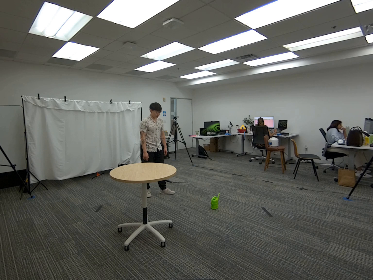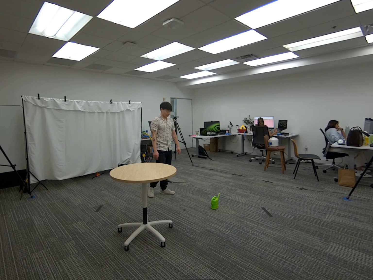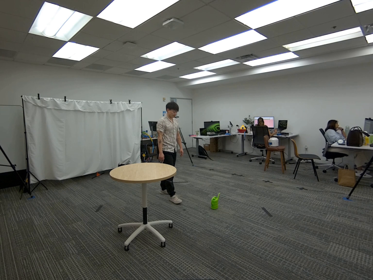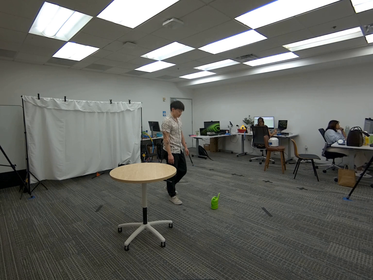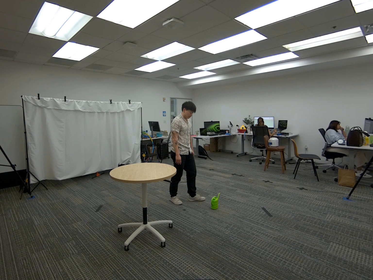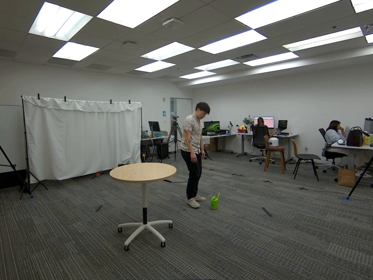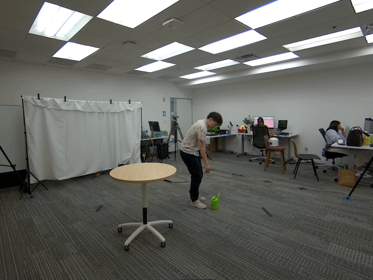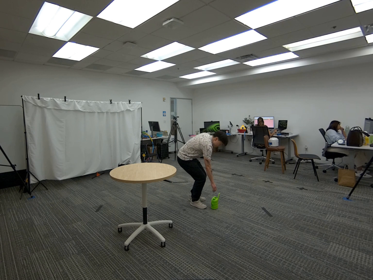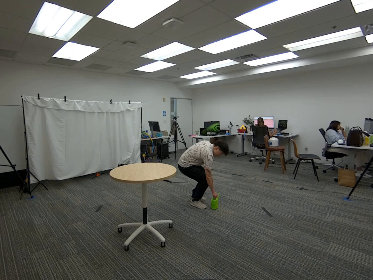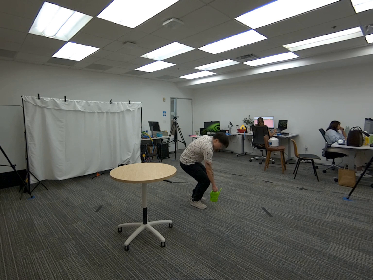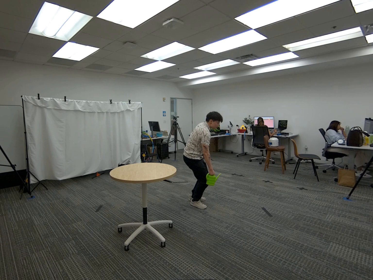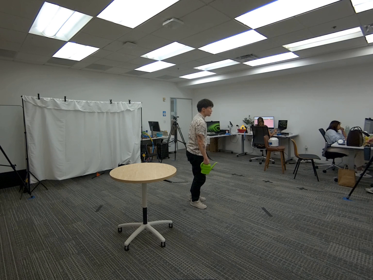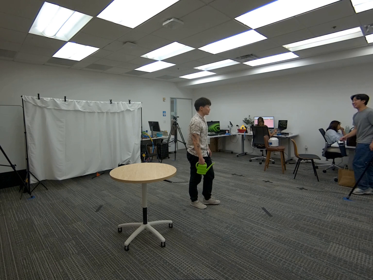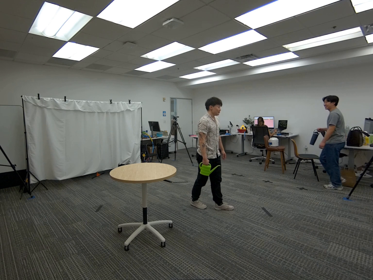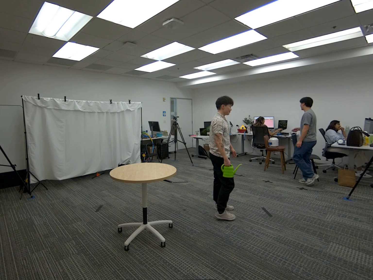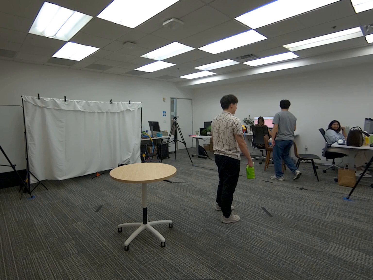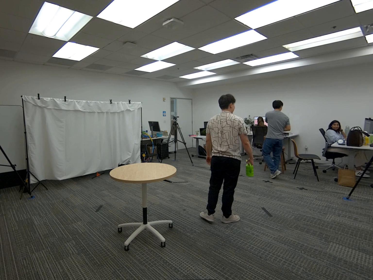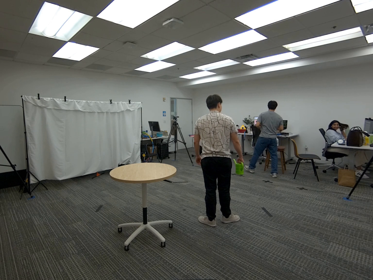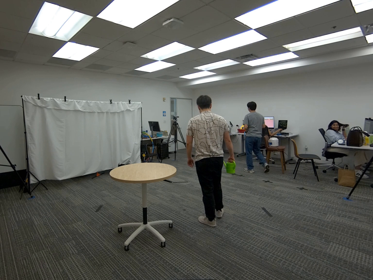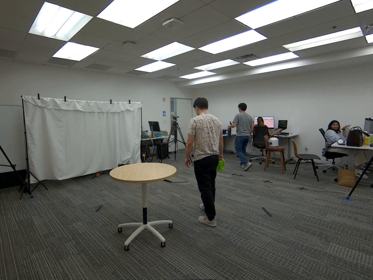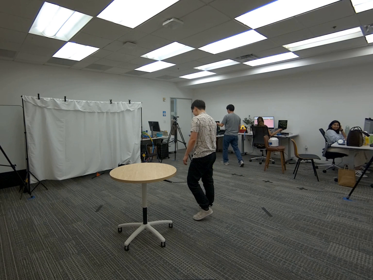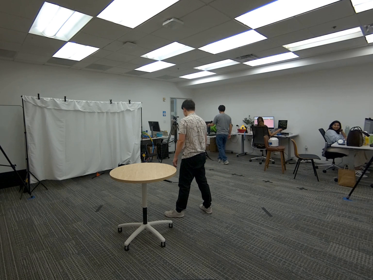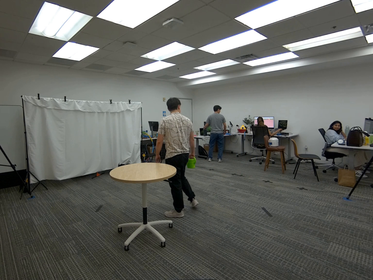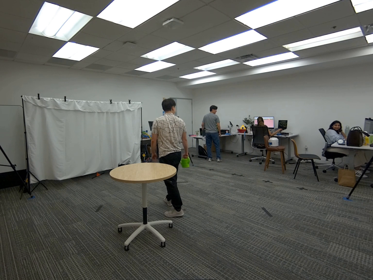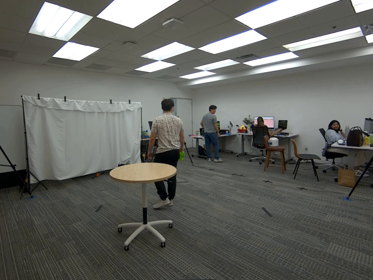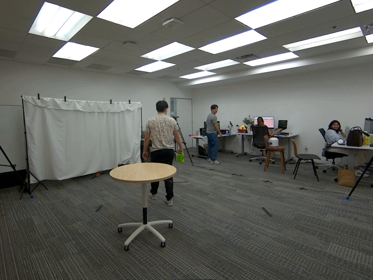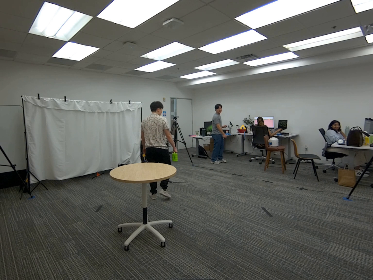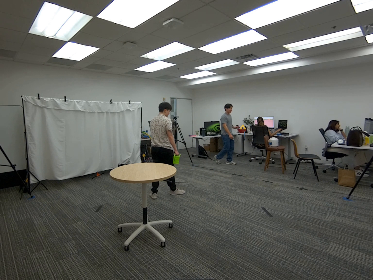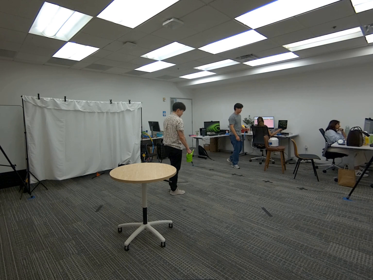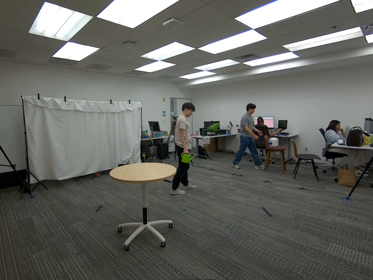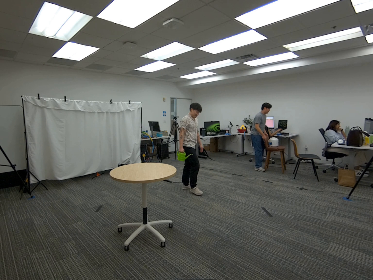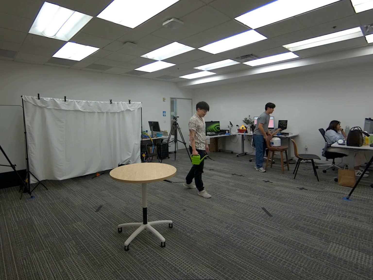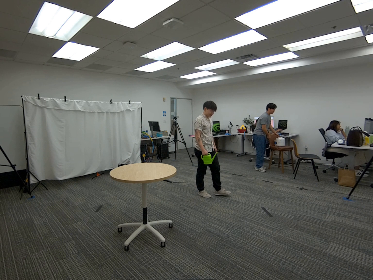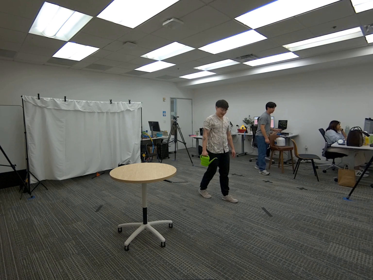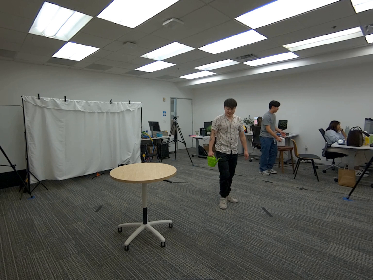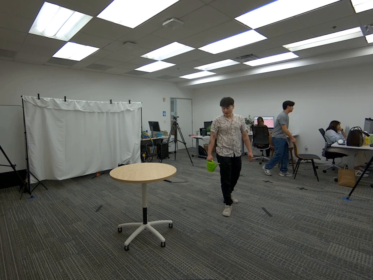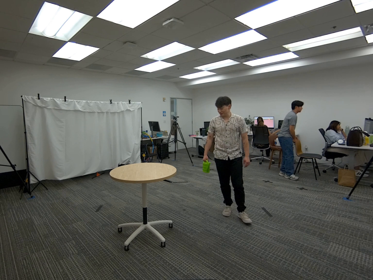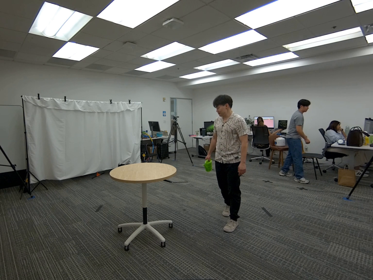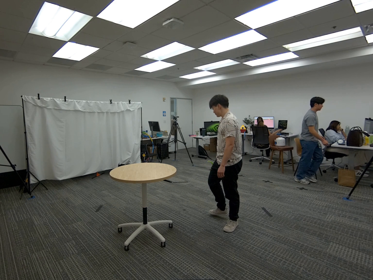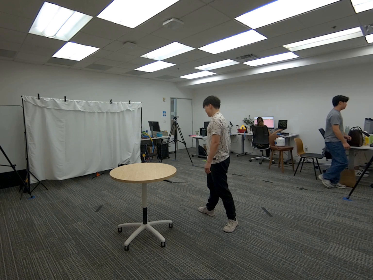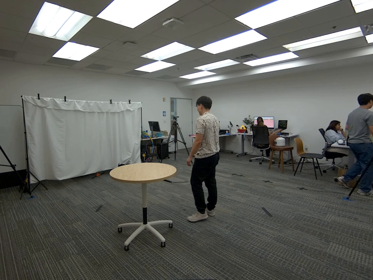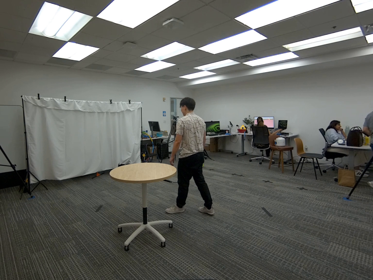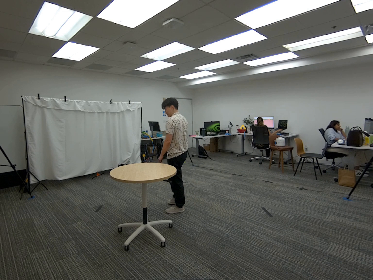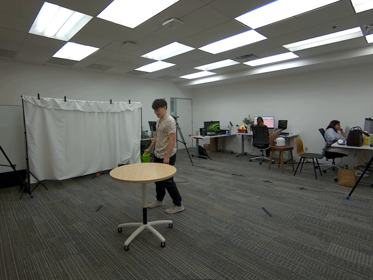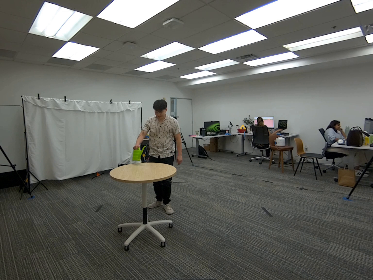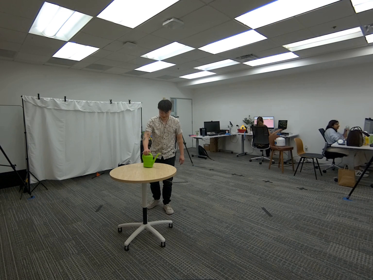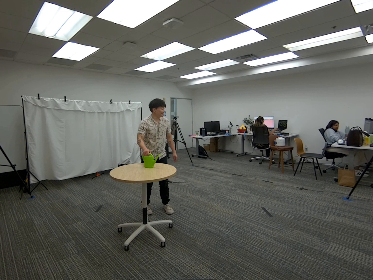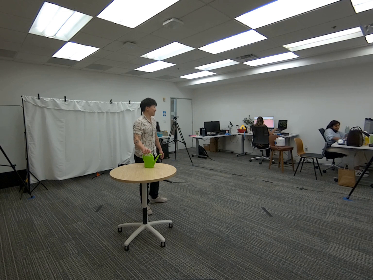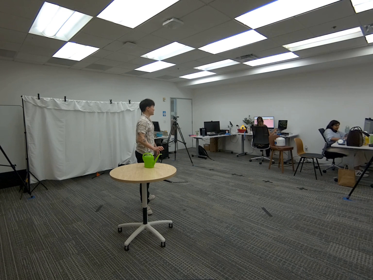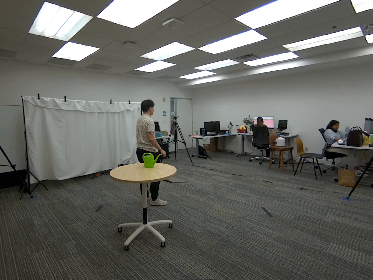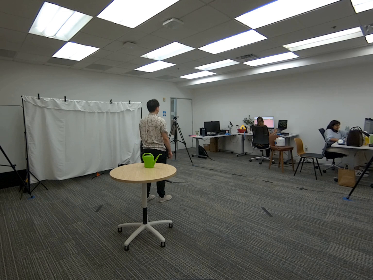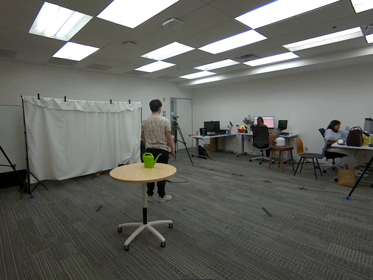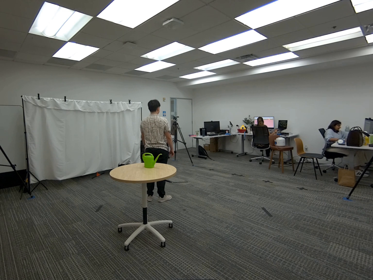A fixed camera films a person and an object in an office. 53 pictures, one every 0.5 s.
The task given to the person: Walk over to the watering can on the ground, pick it up with the right hand, and place it on the round table.
